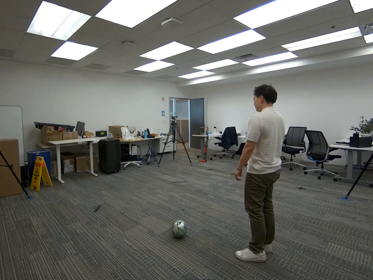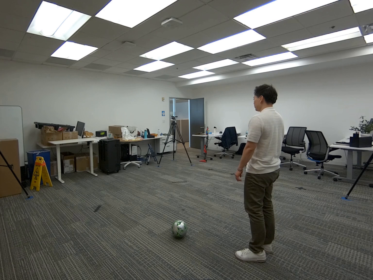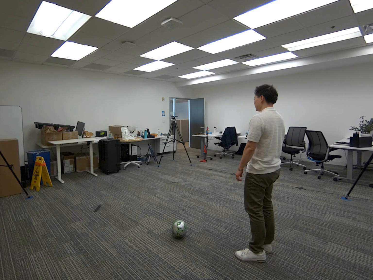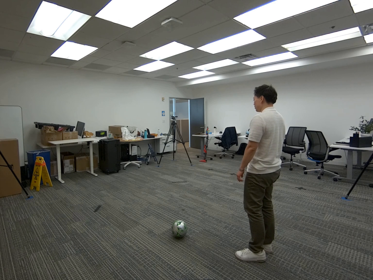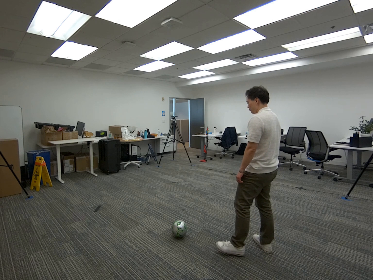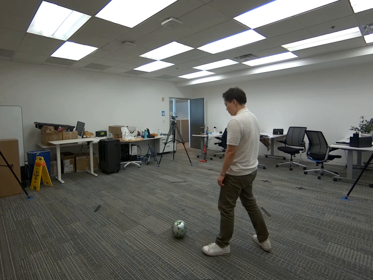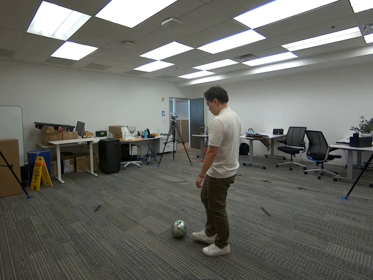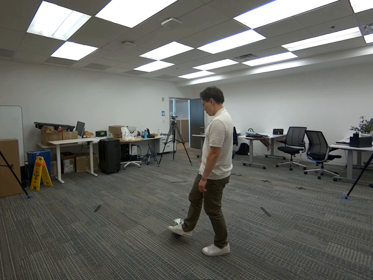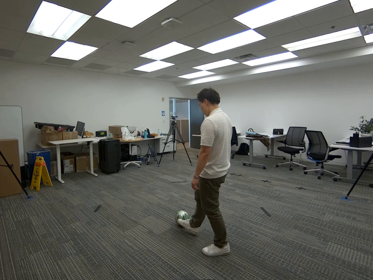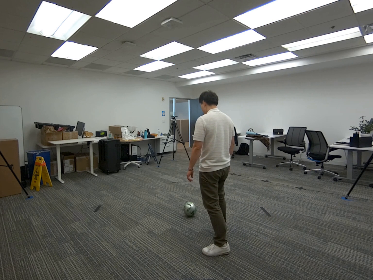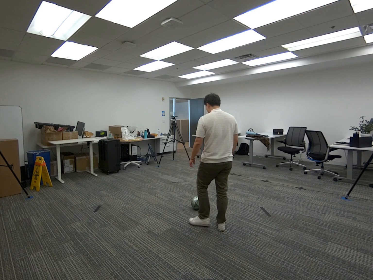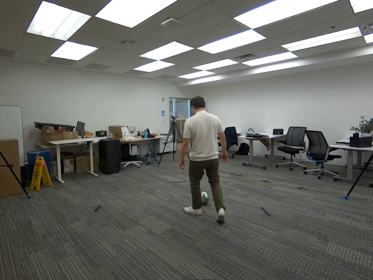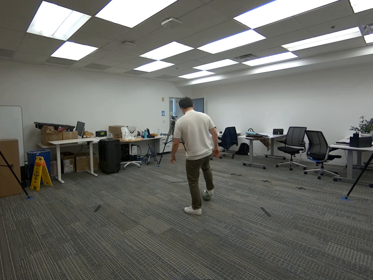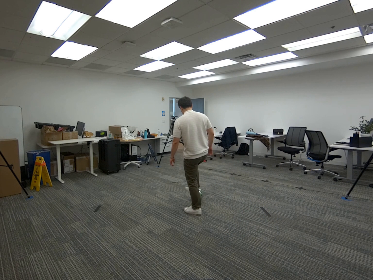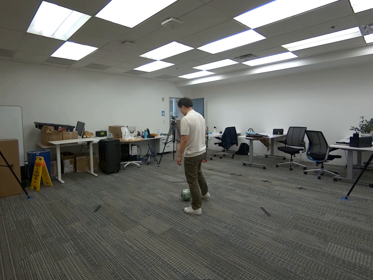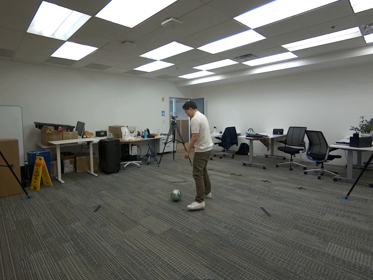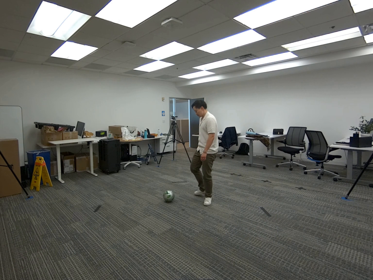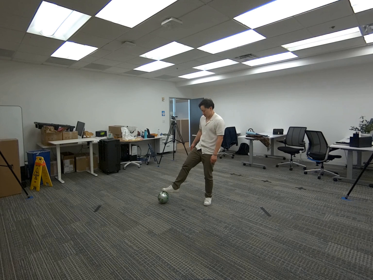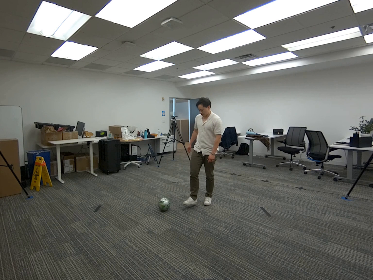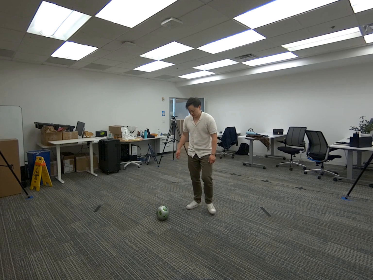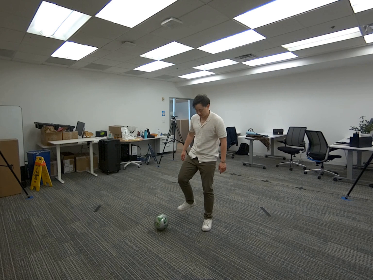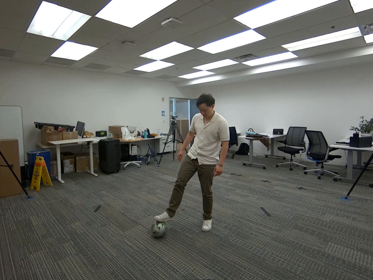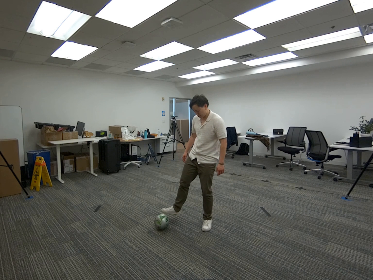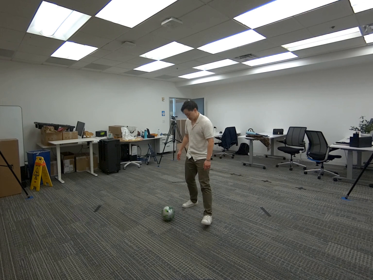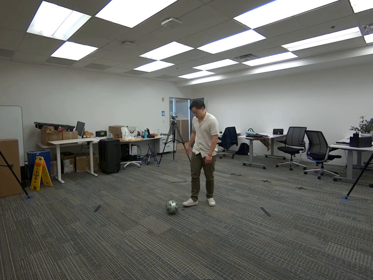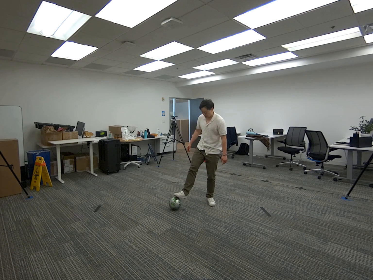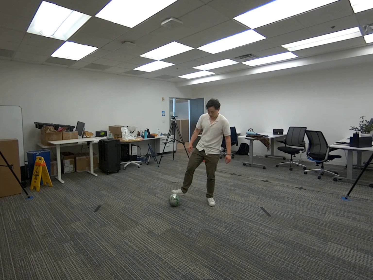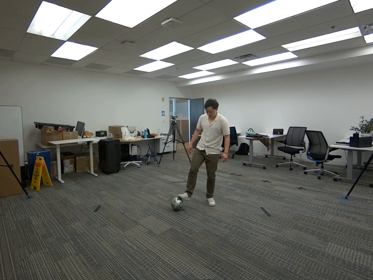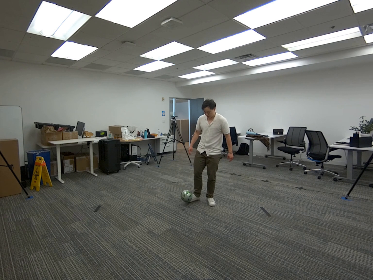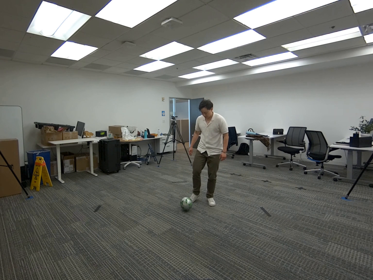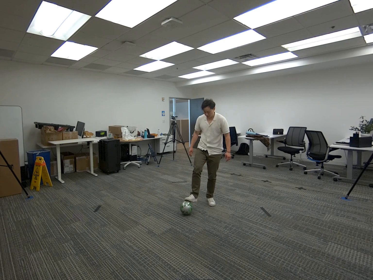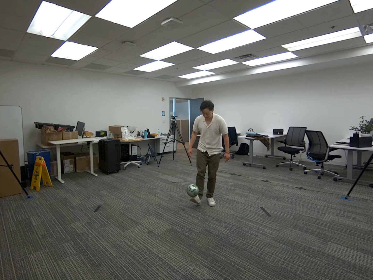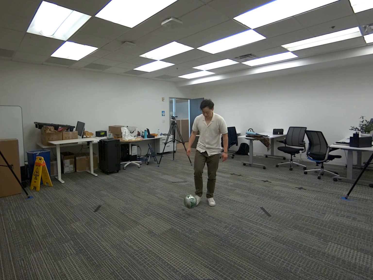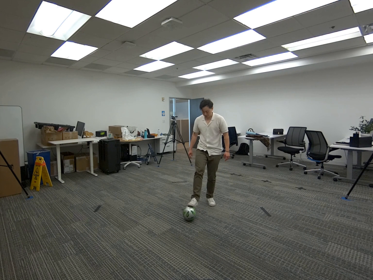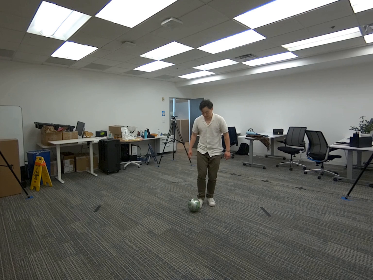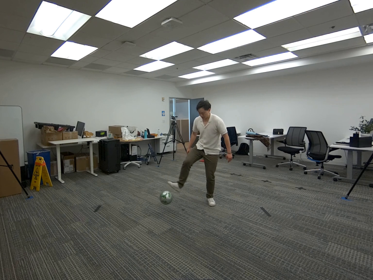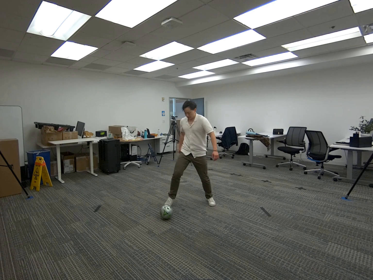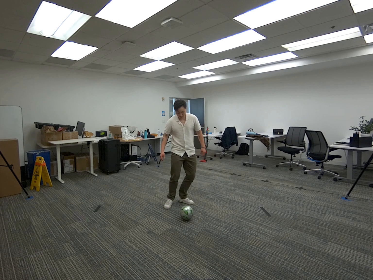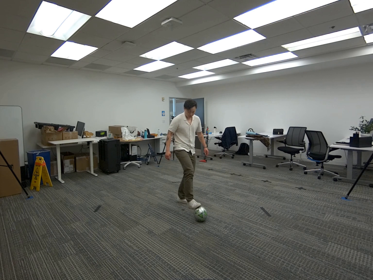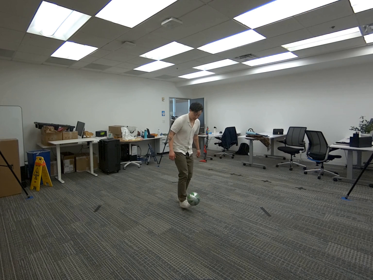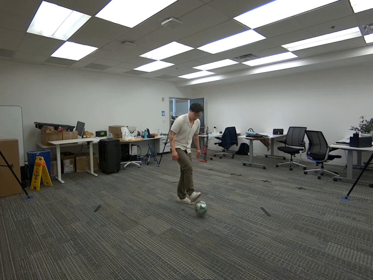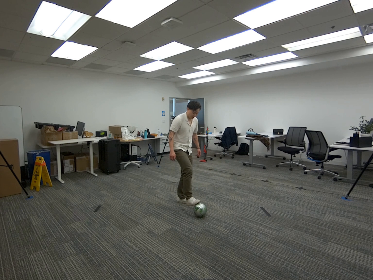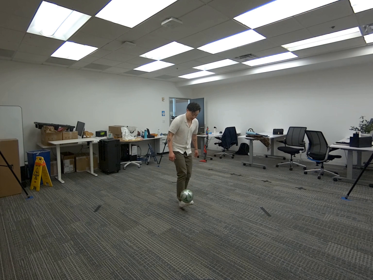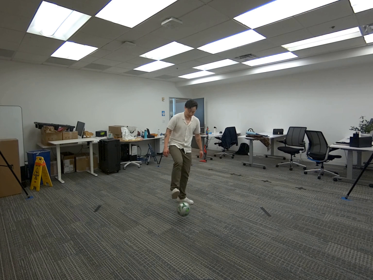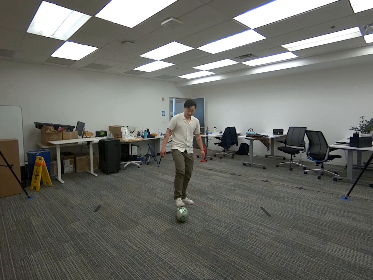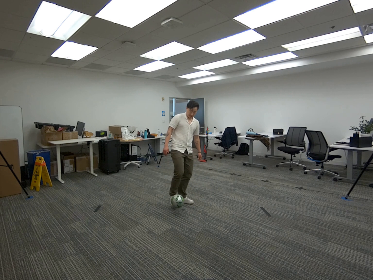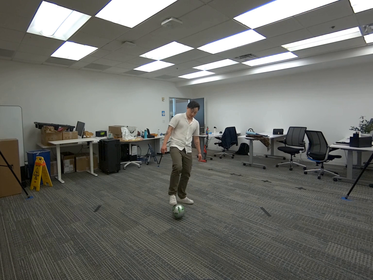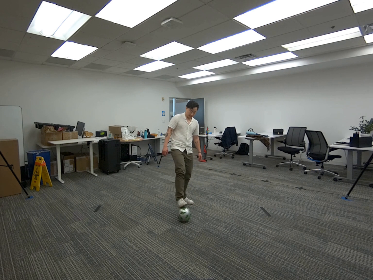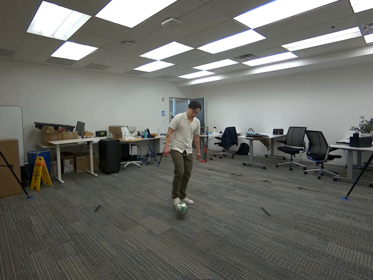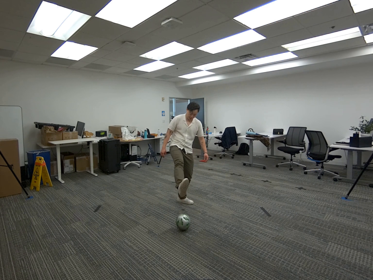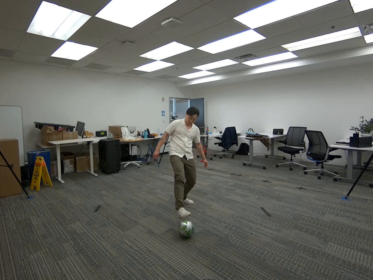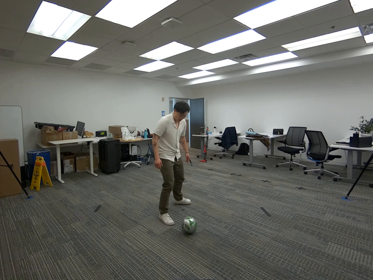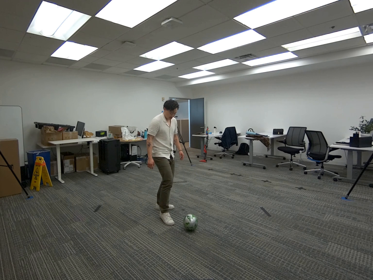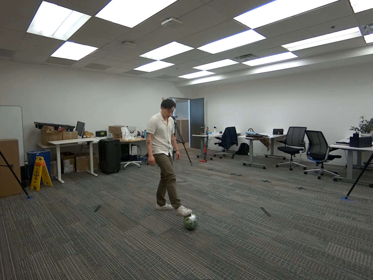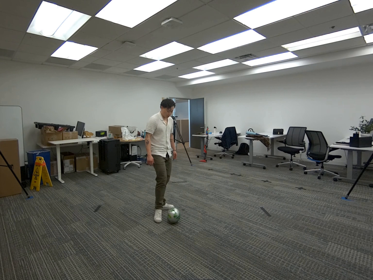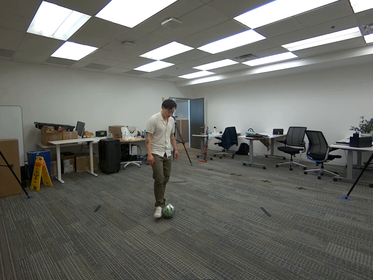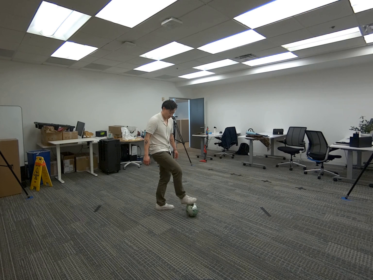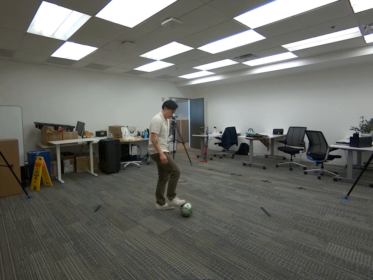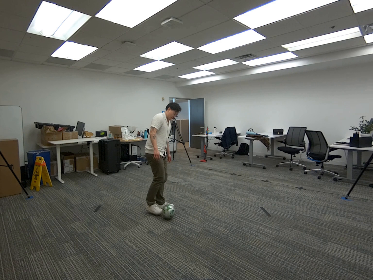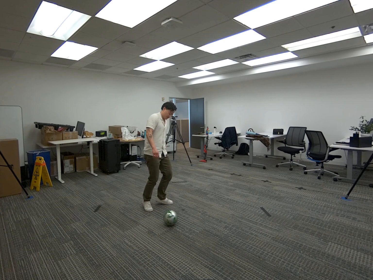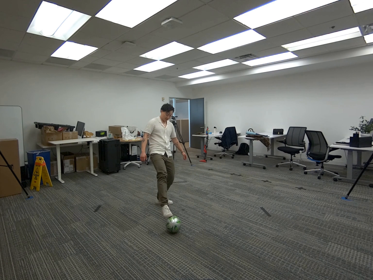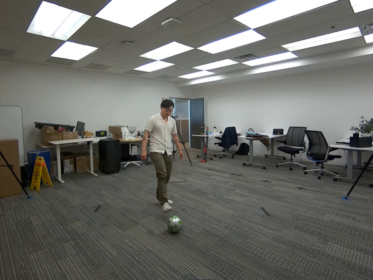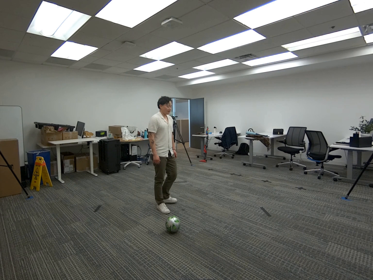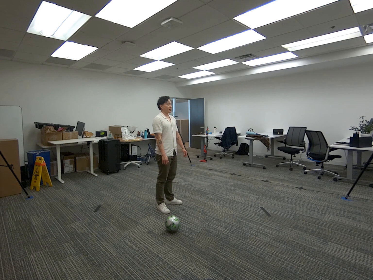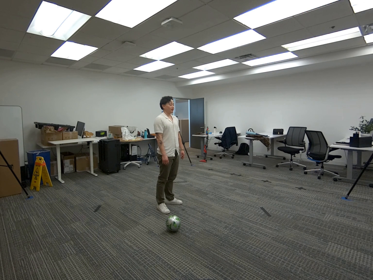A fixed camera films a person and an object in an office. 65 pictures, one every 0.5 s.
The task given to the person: Walk up to the soccer ball and begin to interact with the soccer ball only using one foot.
